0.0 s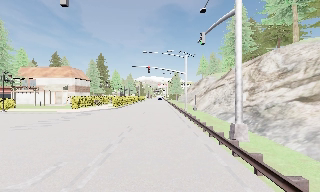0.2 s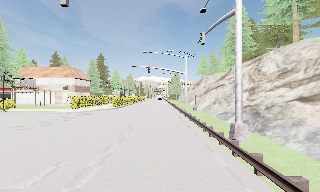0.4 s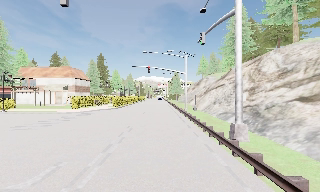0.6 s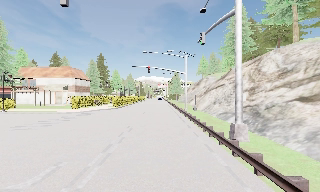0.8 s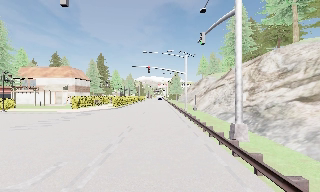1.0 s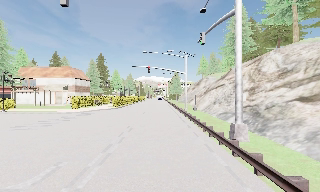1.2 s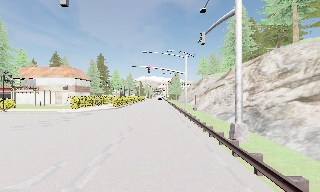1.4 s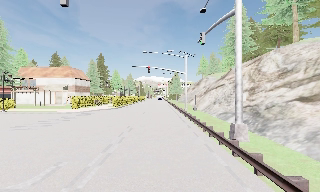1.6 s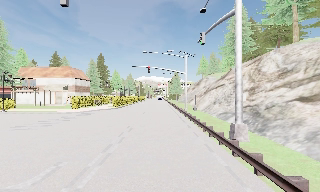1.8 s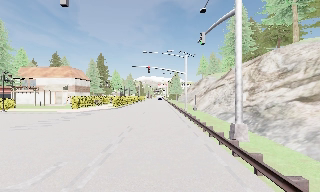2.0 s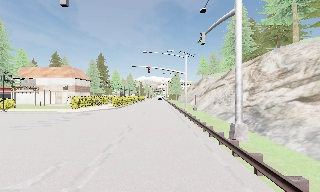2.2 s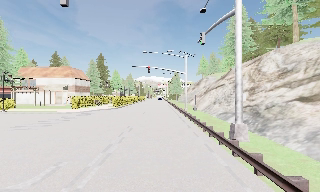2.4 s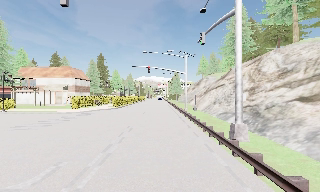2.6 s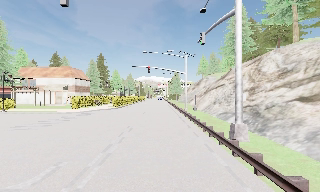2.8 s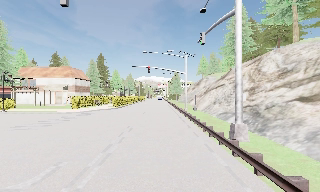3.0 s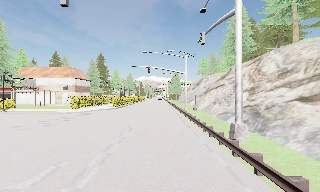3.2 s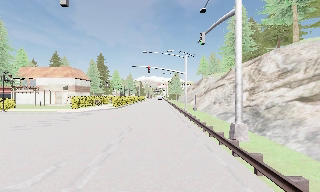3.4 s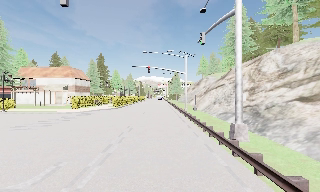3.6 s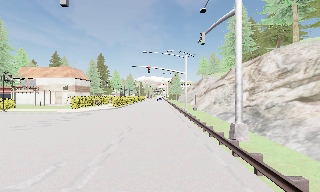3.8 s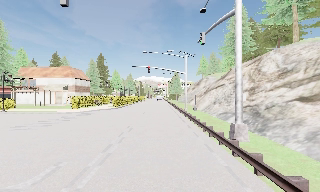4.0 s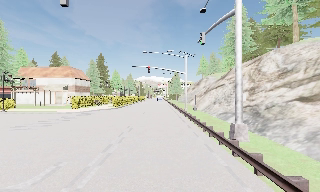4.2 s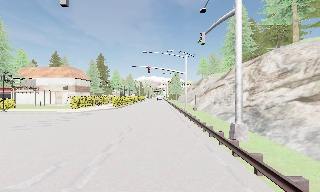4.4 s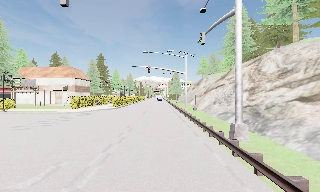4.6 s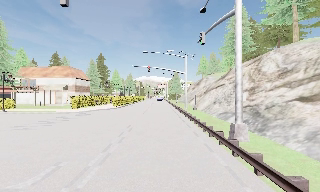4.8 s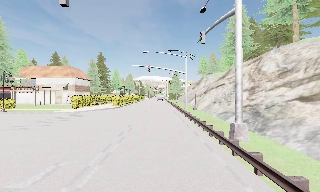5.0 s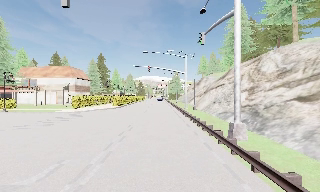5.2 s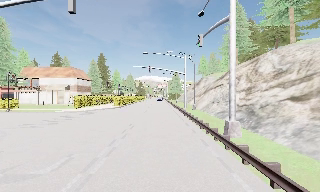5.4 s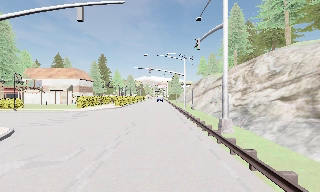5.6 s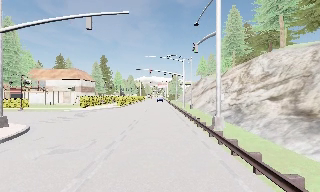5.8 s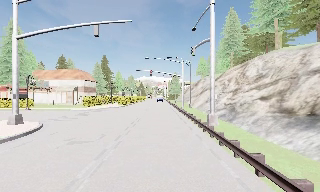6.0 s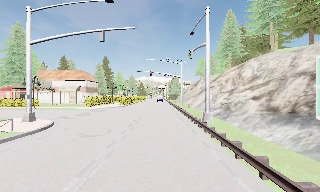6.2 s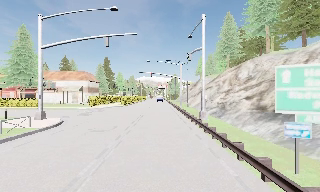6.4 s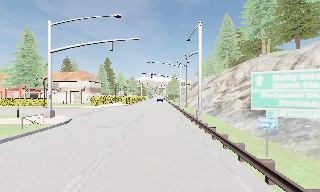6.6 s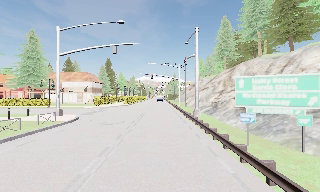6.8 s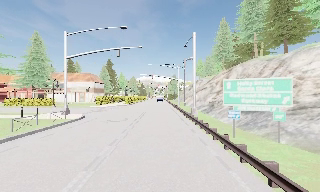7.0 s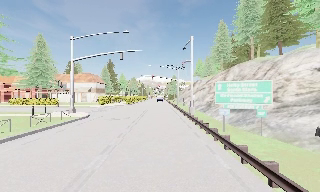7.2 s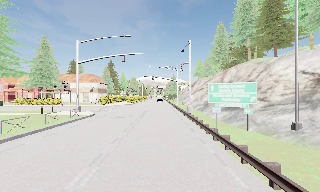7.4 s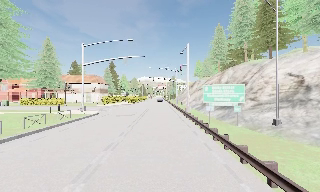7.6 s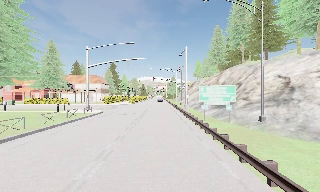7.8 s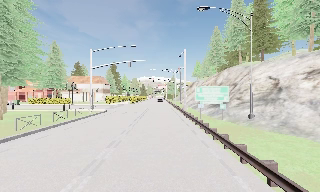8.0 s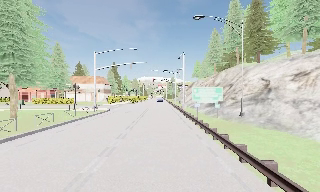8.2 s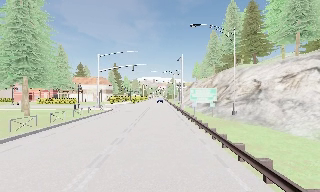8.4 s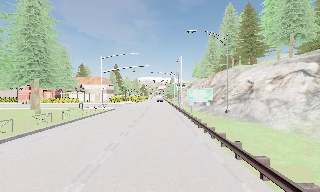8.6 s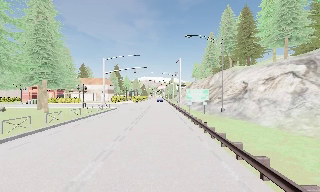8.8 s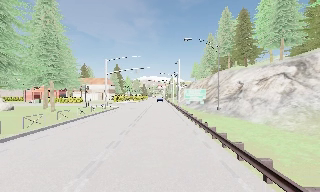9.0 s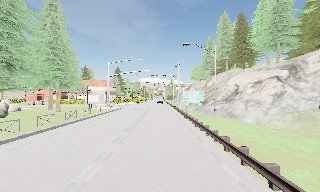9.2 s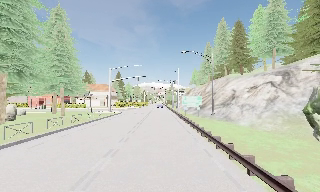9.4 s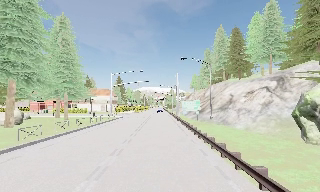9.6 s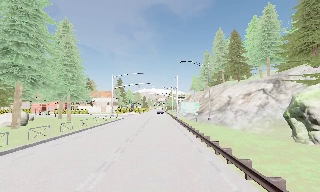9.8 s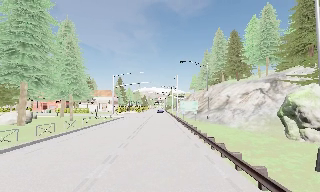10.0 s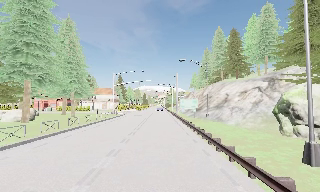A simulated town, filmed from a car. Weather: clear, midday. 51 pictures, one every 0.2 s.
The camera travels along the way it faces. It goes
backward.
0.0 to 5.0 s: The camera keeps its place and its aim.
5.0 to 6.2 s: The camera travels backward, about 5 m, so what stands in front gets smaller. It gains speed.
6.2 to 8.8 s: The camera travels backward, about 15 m, so what stands in front gets smaller.
8.8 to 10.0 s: The camera travels backward, about 4 m, so what stands in front gets smaller. It loses speed.
The film runs backward here.
